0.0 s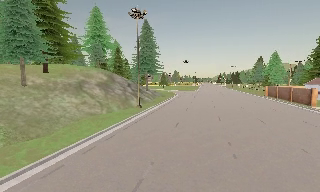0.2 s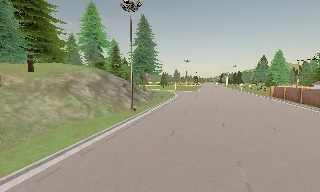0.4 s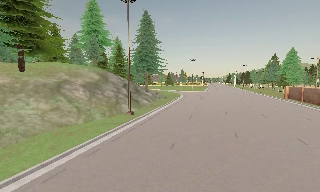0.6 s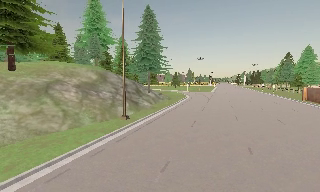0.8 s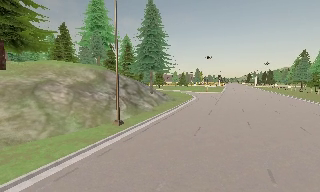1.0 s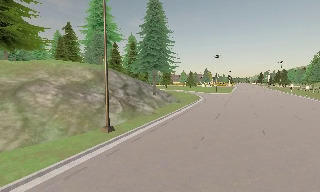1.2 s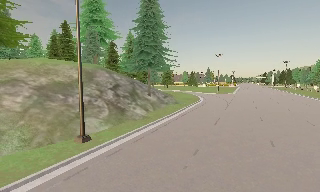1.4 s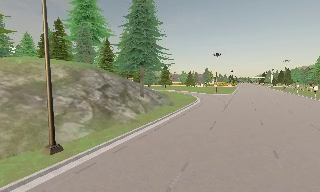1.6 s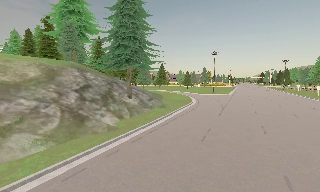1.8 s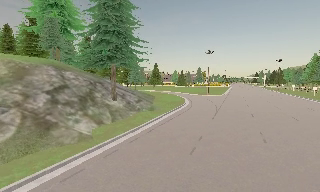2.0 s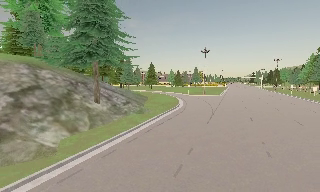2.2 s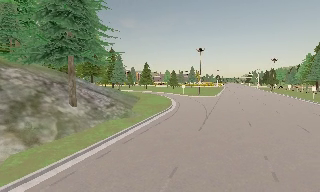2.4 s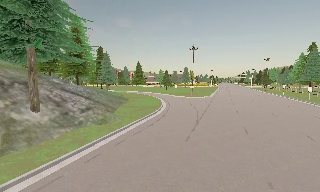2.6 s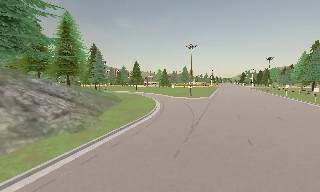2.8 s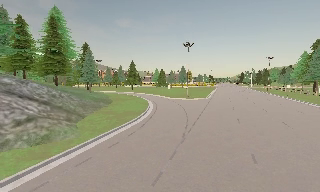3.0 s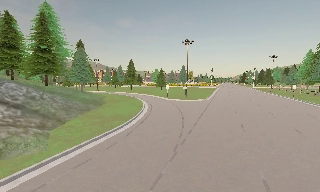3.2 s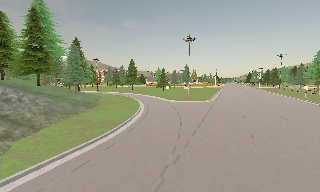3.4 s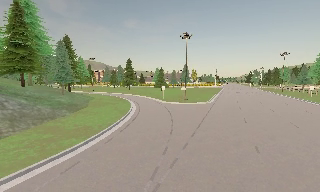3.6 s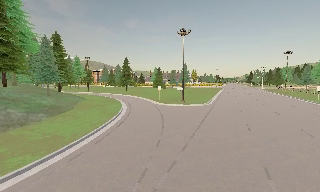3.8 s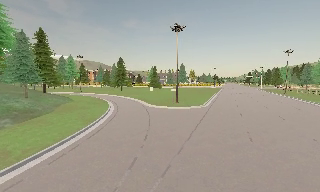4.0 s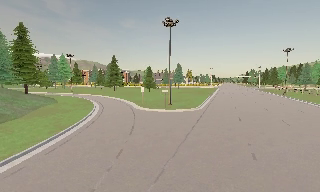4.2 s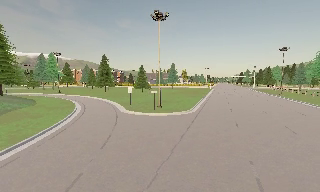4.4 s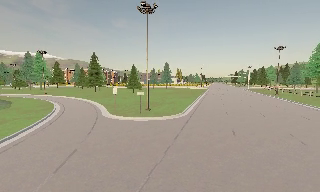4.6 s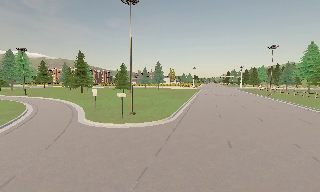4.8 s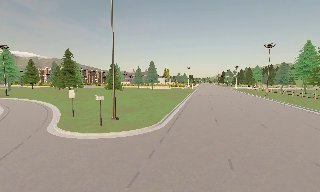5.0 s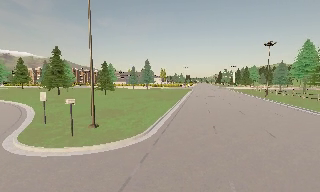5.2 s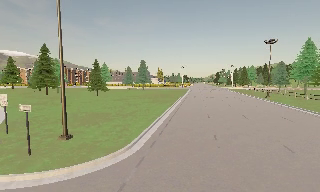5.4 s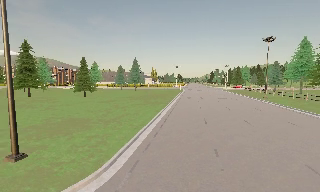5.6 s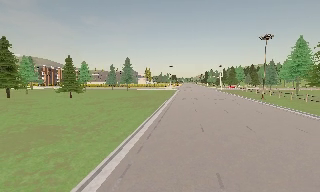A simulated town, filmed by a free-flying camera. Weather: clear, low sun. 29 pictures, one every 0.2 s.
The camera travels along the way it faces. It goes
forward.
0.0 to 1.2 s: The camera pans to its left, which is counterclockwise from overhead, by about 10 degrees. It travels forward, about 13 m, so what stands in front looms larger.
1.2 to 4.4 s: The camera travels forward and to its right, about 35 m, so what stands in front looms larger.
4.4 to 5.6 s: The camera travels forward, about 14 m, so what stands in front looms larger.
The film runs forward here.
